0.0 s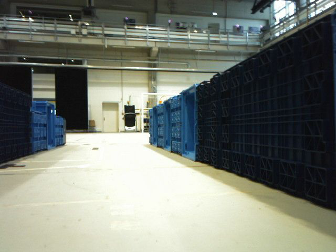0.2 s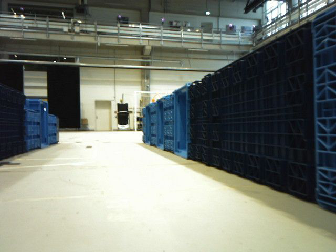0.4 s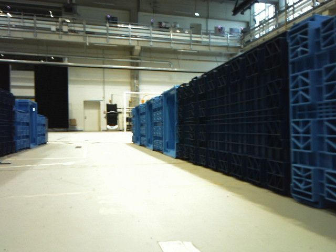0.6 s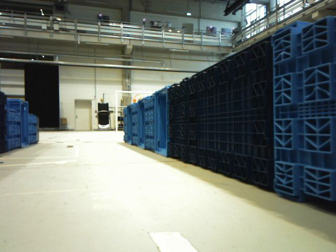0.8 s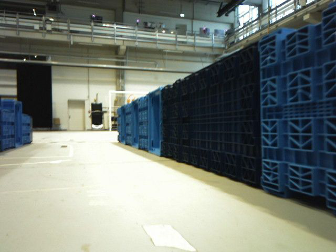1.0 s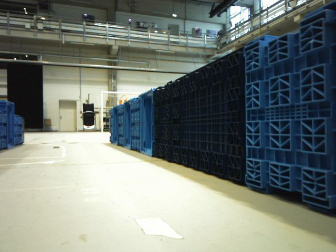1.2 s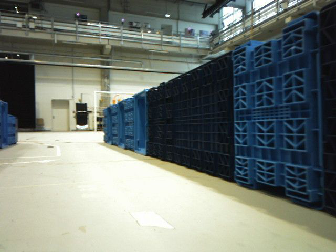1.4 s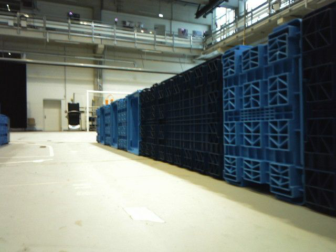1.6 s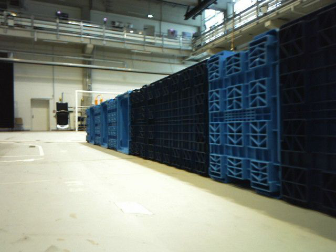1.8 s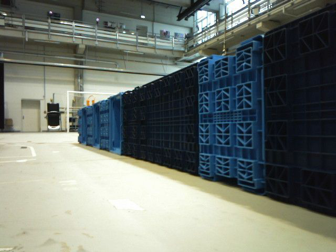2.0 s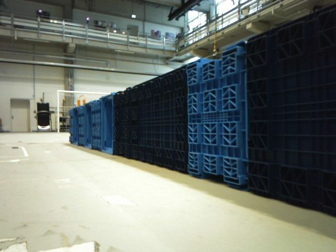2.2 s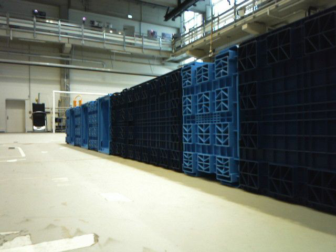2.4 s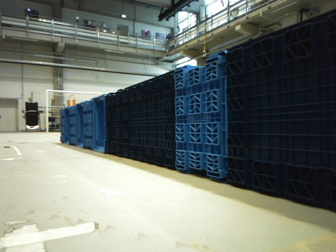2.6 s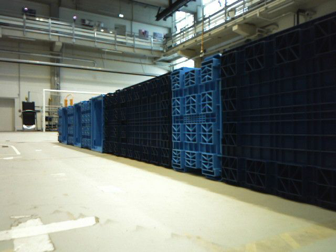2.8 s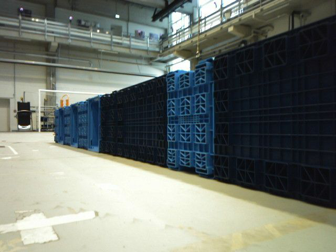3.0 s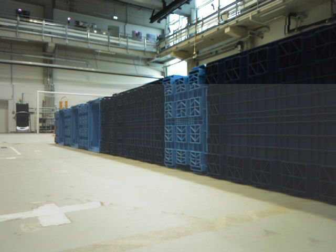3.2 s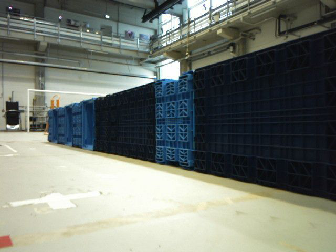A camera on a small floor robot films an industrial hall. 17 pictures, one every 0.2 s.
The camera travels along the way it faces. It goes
backward.
0.0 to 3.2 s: The scene slides to the left, as the camera pans about 20 degrees to its right. It travels backward, about 0.7 m, so what stands in front gets smaller.
The film runs backward here.
